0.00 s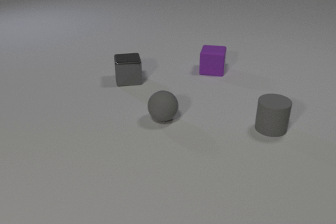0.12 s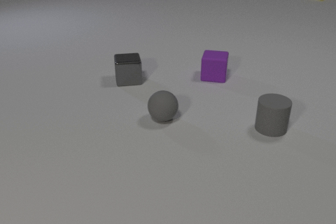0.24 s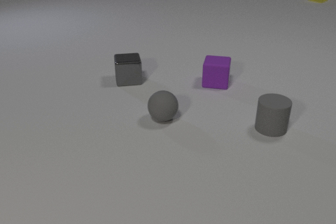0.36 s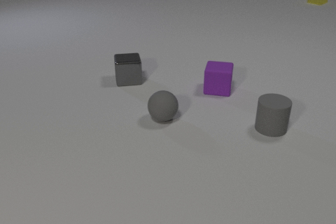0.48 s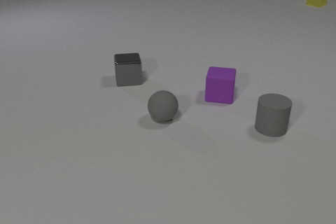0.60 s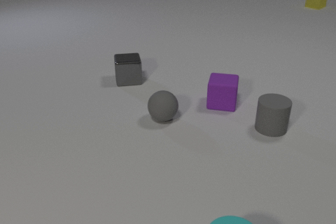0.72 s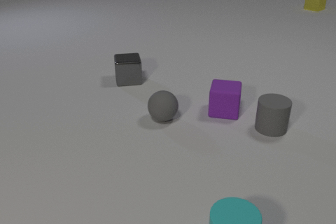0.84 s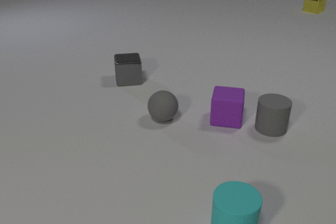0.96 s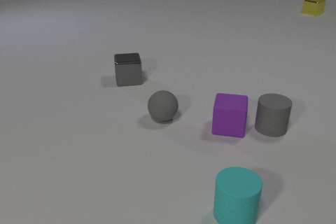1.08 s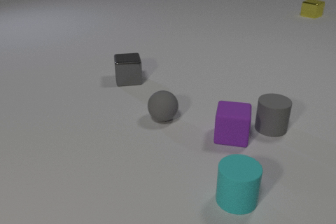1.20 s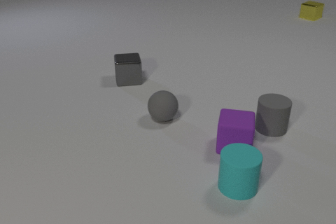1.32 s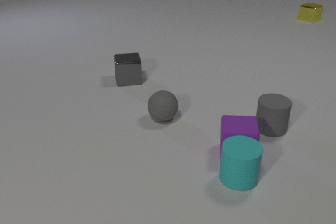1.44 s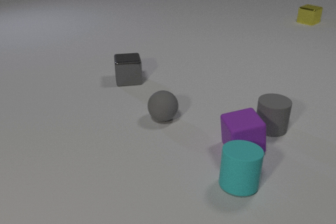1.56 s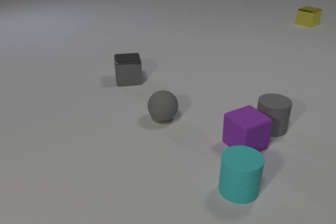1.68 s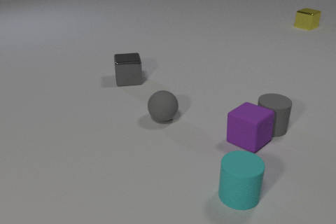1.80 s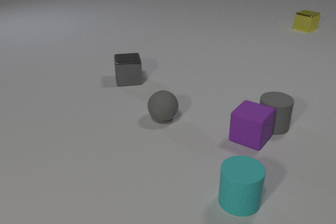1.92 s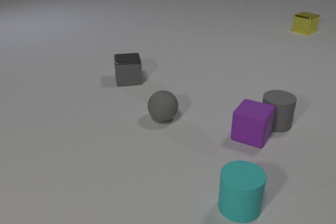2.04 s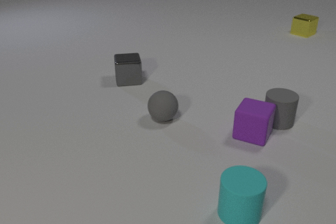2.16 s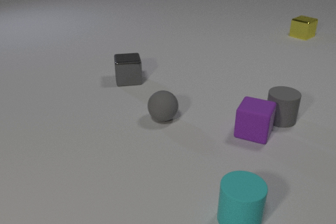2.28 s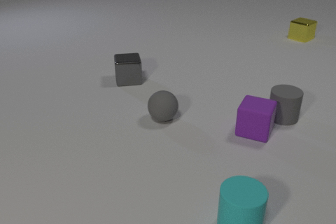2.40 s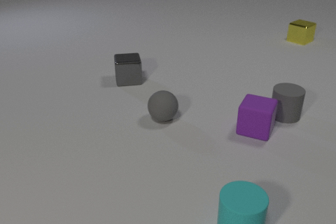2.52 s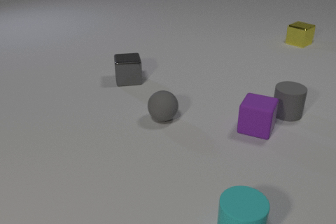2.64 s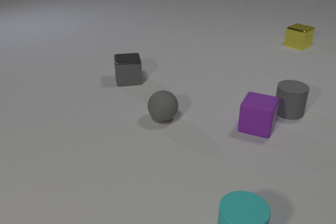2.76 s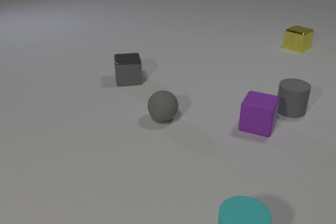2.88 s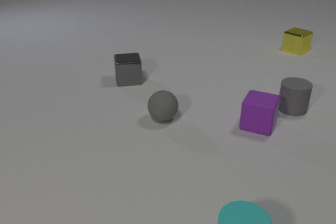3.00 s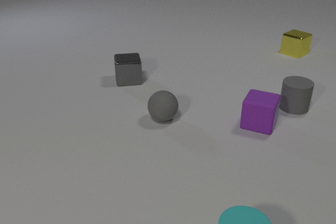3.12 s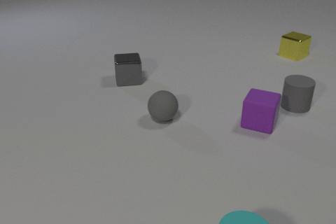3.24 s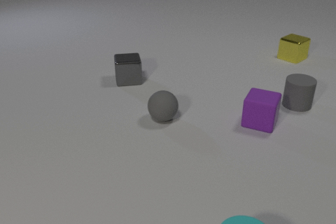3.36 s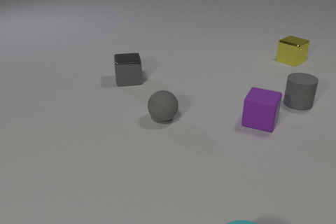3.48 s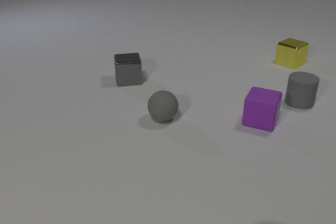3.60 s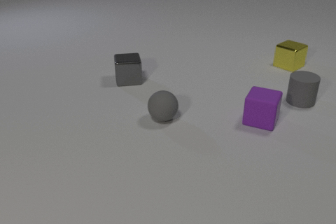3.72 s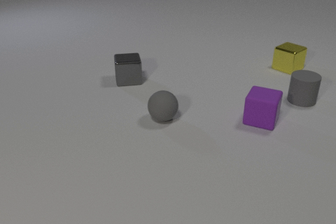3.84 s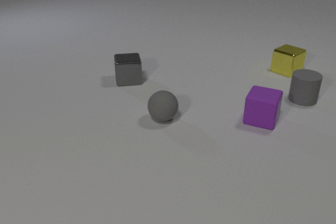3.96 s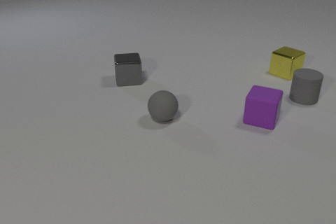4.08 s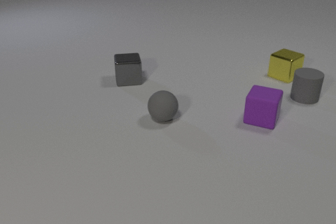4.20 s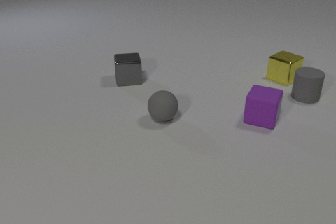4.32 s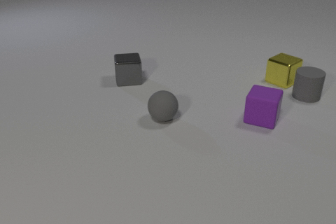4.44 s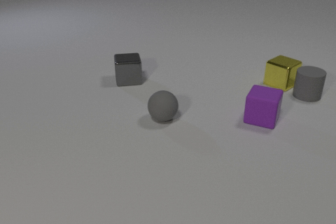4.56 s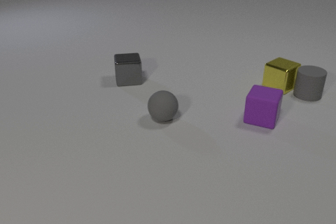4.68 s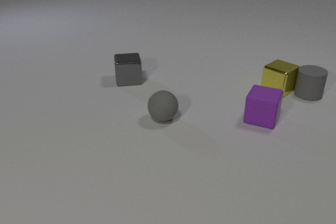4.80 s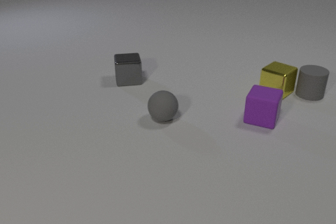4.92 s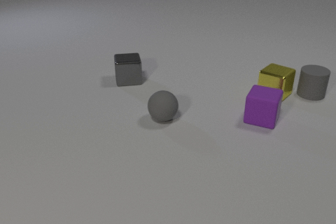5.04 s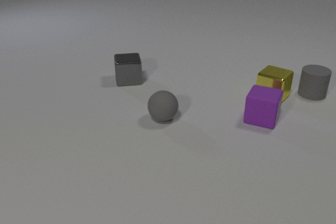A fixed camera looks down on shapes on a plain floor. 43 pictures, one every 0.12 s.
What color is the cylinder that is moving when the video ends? gray.
What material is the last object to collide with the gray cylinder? metal.
Are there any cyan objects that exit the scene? yes.
0.00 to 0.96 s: The cyan rubber cylinder comes in at the bottom edge, slides away from the camera. The purple rubber cube slides toward the camera. The yellow metal cube slides toward the camera.
0.96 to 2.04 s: The cyan rubber cylinder moves, and ends about where it began. The purple rubber cube slides to the right, spins counterclockwise seen from above by about 75 degrees, its near face sliding to the right. The gray rubber cylinder slides away from the camera and to the right. The yellow metal cube slides toward the camera. The cyan rubber cylinder and the purple rubber cube collide. The purple rubber cube and the gray rubber cylinder collide.
2.04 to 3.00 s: The cyan rubber cylinder slides toward the camera. The purple rubber cube slides away from the camera. The gray rubber cylinder slides away from the camera and to the right. The yellow metal cube slides toward the camera.
3.00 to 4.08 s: The cyan rubber cylinder slides toward the camera, leaves at the bottom edge. The purple rubber cube slides away from the camera. The gray rubber cylinder slides away from the camera. The yellow metal cube slides toward the camera.
4.08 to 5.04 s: The gray rubber cylinder slides away from the camera and to the right. The yellow metal cube slides toward the camera. The gray rubber cylinder and the yellow metal cube collide.
